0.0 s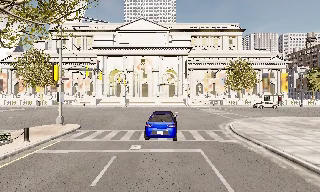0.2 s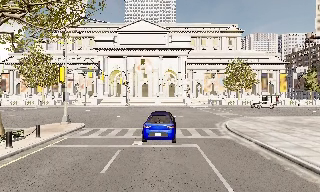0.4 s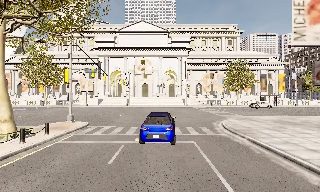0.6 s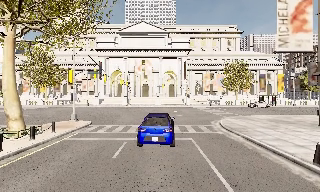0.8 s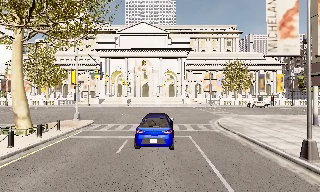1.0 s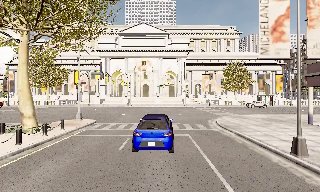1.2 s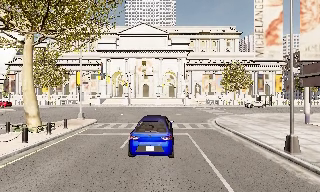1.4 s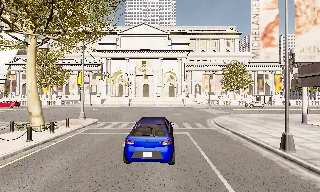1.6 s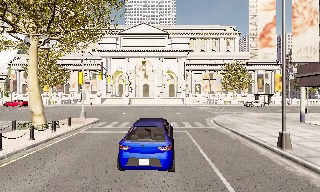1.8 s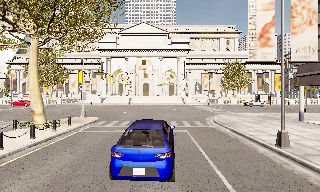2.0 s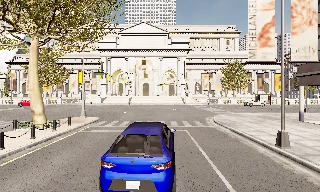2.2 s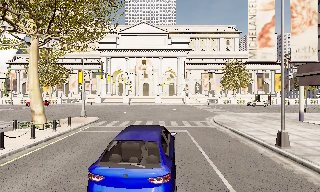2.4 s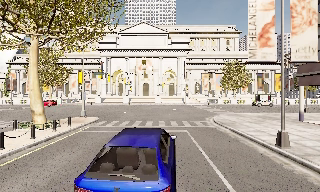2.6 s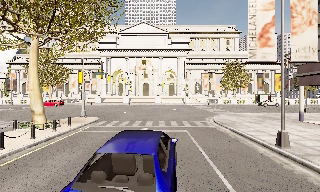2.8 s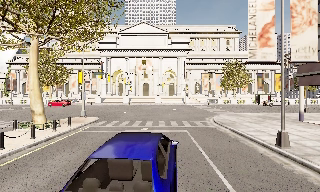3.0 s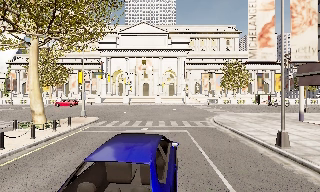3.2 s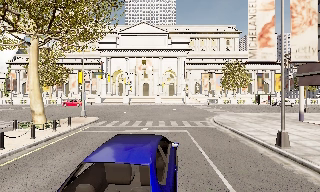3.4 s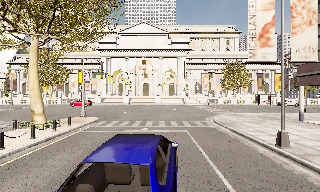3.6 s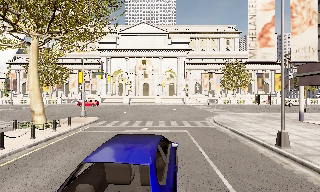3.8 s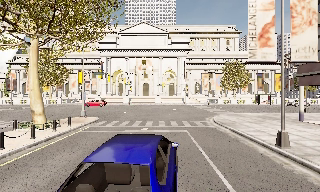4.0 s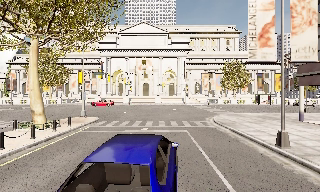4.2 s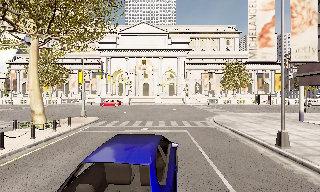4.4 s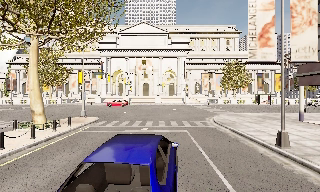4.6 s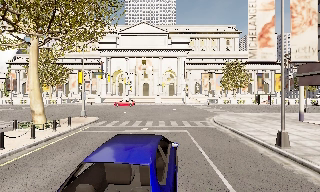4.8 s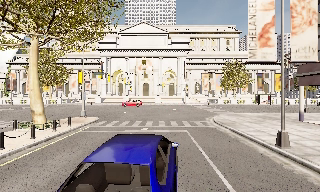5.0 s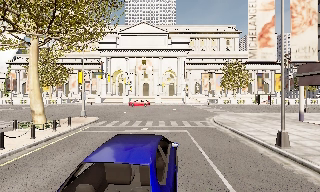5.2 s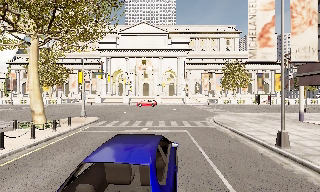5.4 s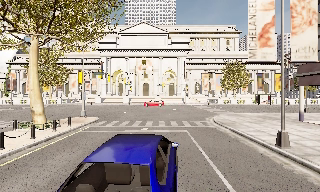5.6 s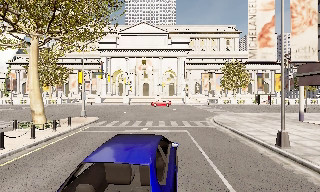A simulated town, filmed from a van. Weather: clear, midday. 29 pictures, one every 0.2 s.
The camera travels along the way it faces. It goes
backward.
0.0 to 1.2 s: The camera travels backward, about 3 m, so what stands in front gets smaller. It loses speed.
1.2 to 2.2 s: The camera shifts only a little, or ends up much as it began.
2.2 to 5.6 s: The camera keeps its place and its aim.
The film runs backward here.
